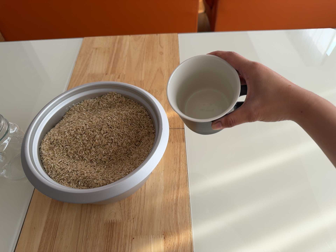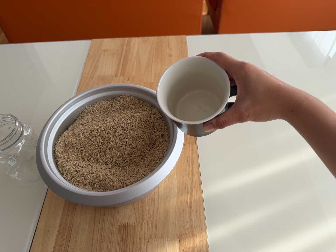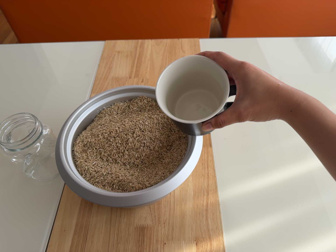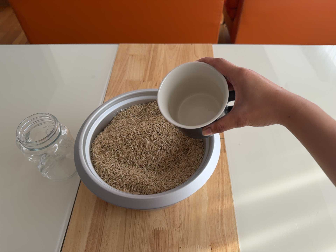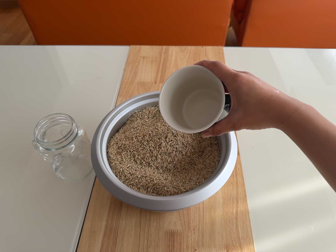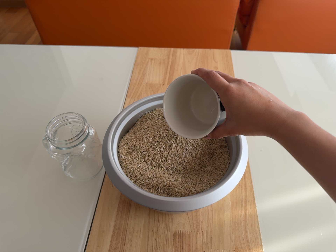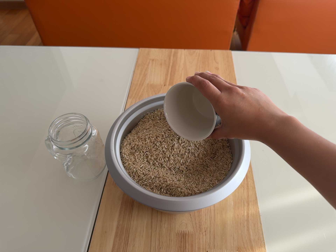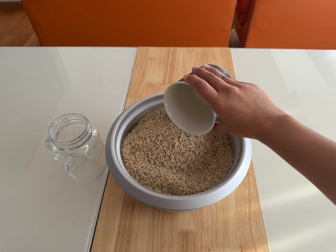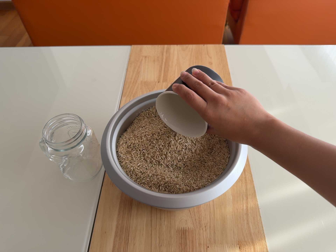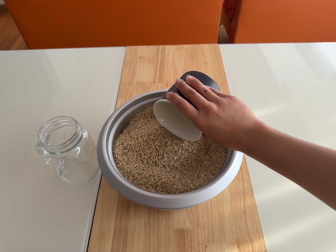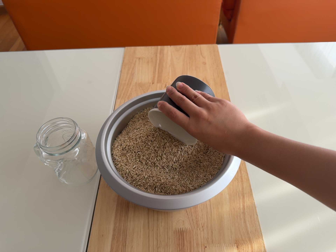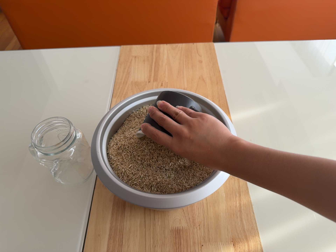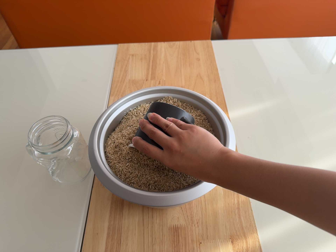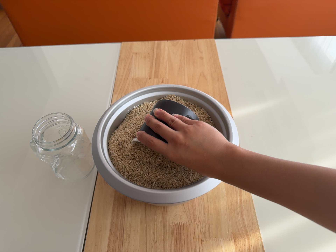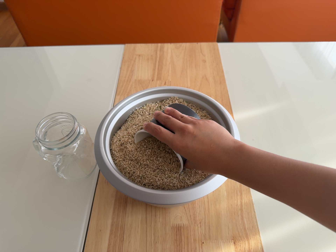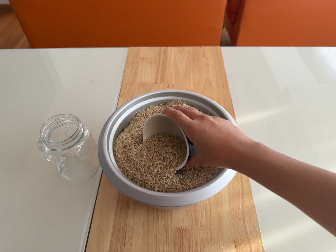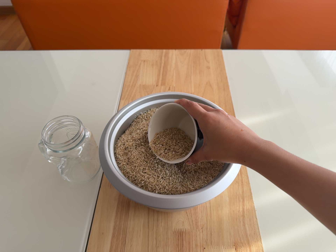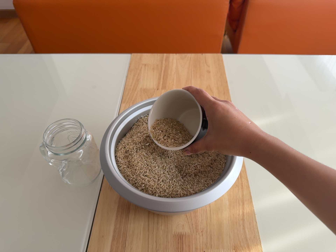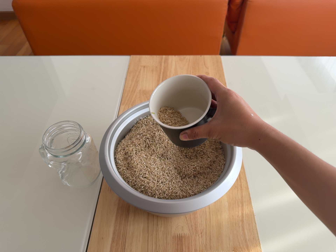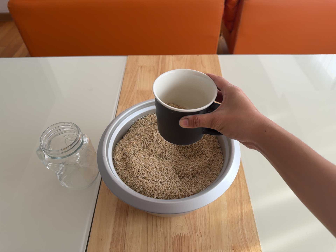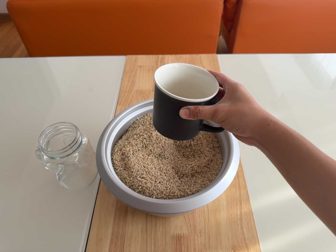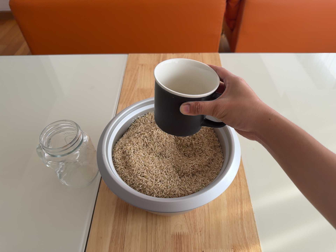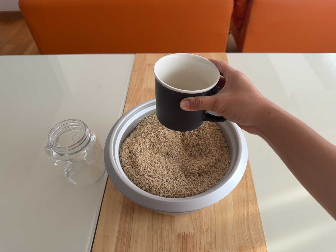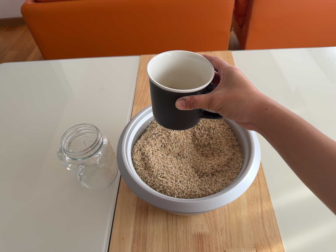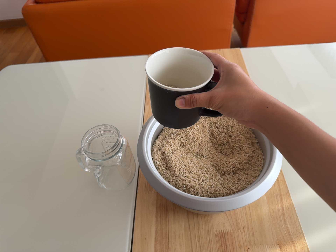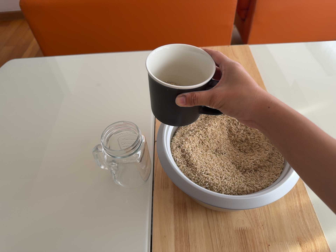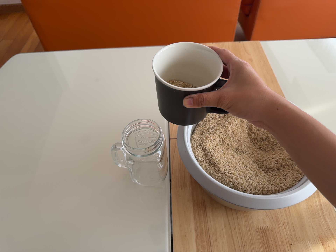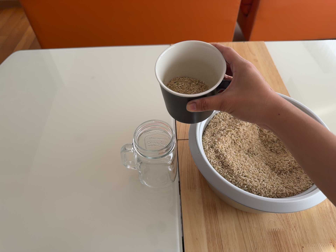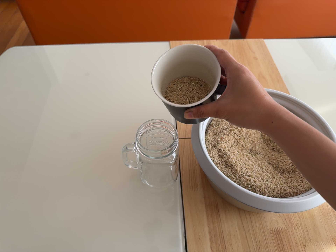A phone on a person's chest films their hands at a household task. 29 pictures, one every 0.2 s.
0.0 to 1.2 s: The camera travels to its left, about 14 cm, so close, fixed things drift to the right.
1.2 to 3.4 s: The camera shifts only a little, or ends up much as it began.
3.4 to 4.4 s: The camera keeps its place and its aim.
4.4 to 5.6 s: The camera travels to its left, about 20 cm, so close, fixed things drift to the right.
The film runs forward here.
